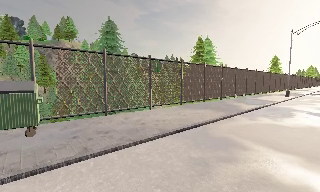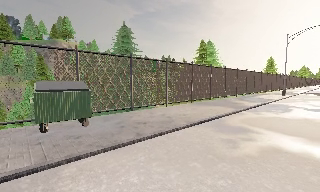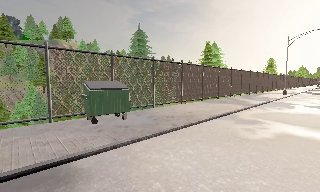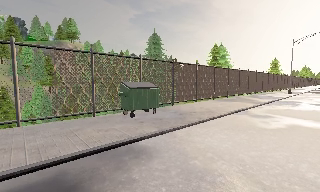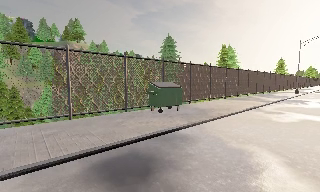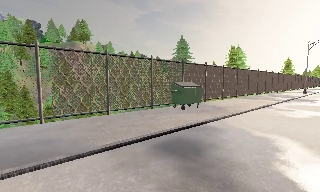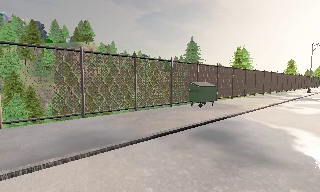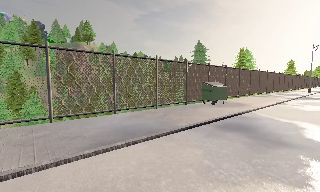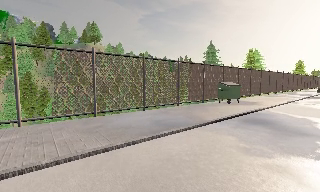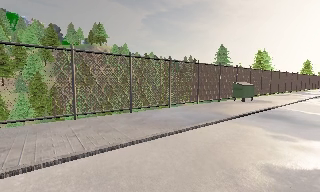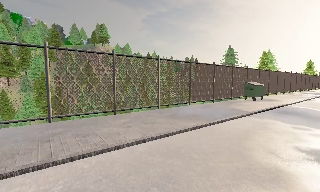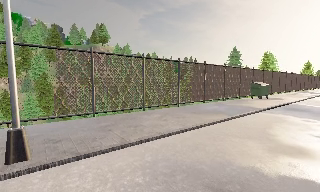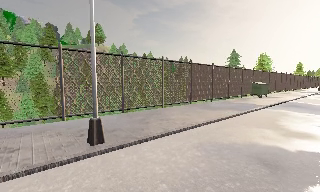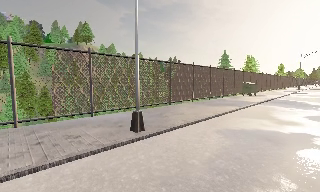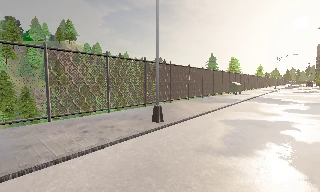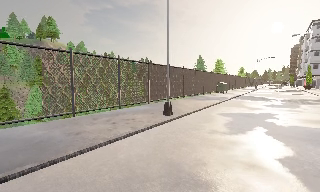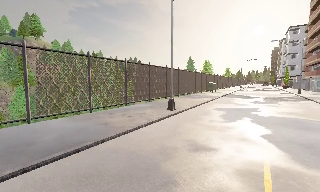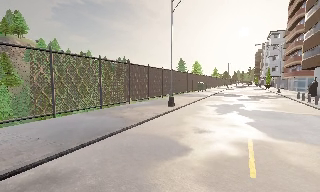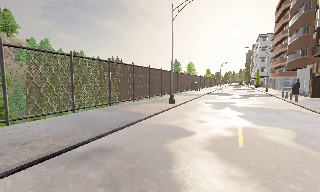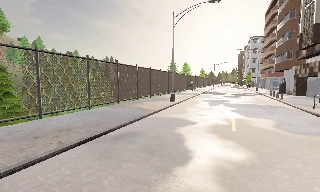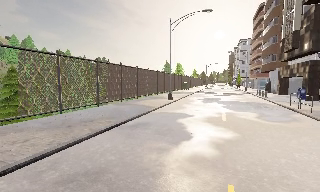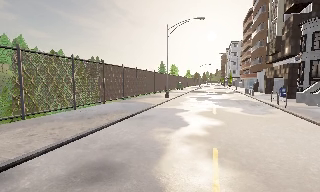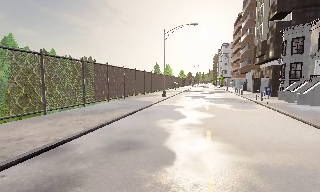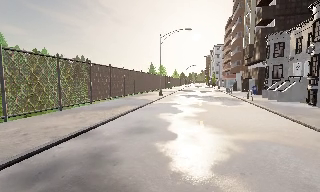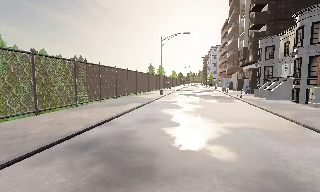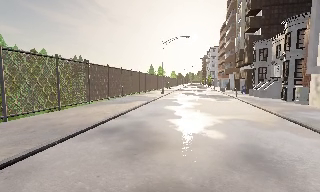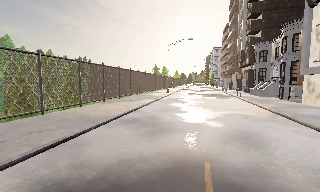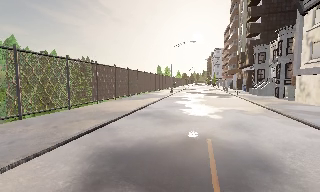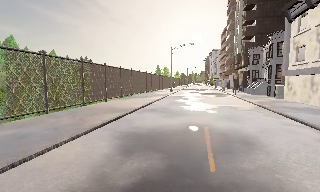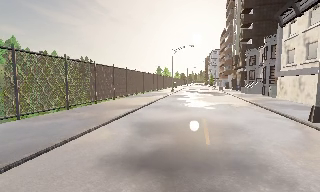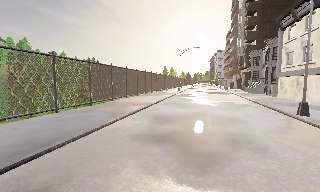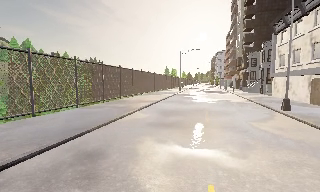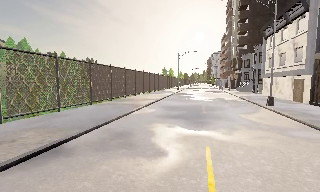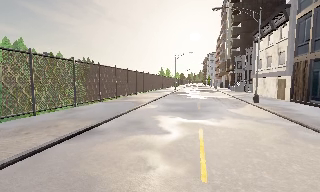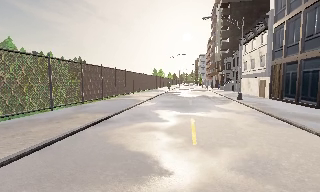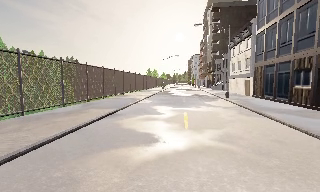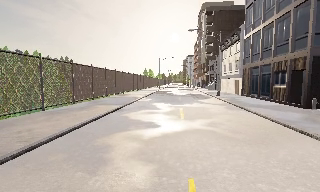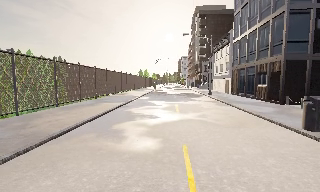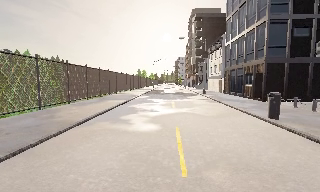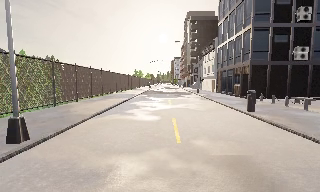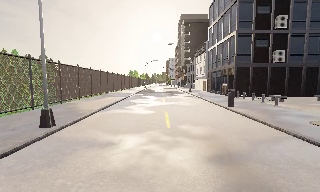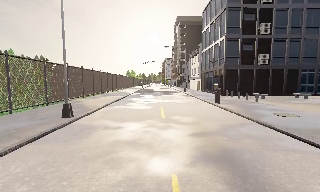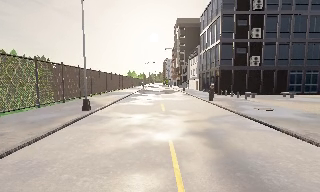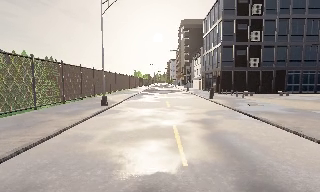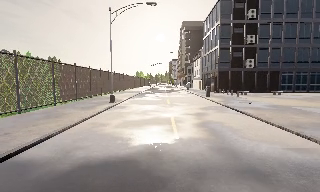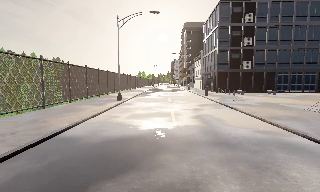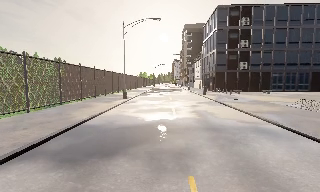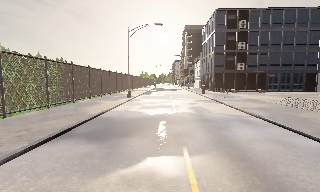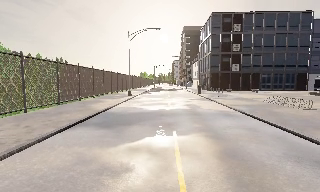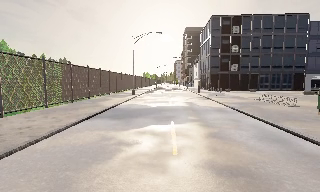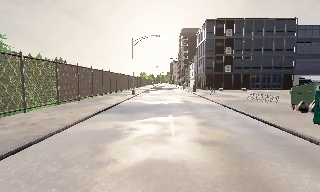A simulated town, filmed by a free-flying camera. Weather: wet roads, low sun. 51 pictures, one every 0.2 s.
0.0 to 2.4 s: The camera travels to its left and backward, about 20 m, so close, fixed things drift to the right.
2.4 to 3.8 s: The camera pans to its right, which is clockwise from overhead, by about 30 degrees. It travels backward and to its left, about 12 m, so what stands in front gets smaller.
3.8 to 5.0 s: The camera pans to its right, which is clockwise from overhead, by about 10 degrees. It travels backward, about 9 m, so what stands in front gets smaller.
5.0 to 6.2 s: The camera travels backward, about 9 m, so what stands in front gets smaller.
6.2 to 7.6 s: The camera pans to its right, which is clockwise from overhead, by about 10 degrees. It travels backward, about 12 m, so what stands in front gets smaller.
7.6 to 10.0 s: The camera travels backward, about 19 m, so what stands in front gets smaller.
The film runs forward here.
